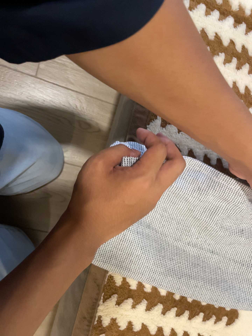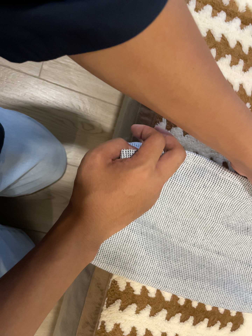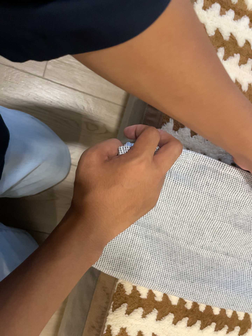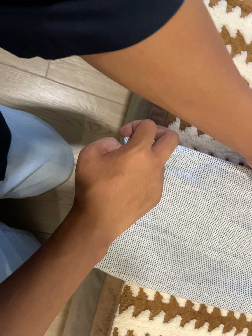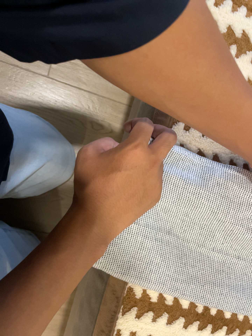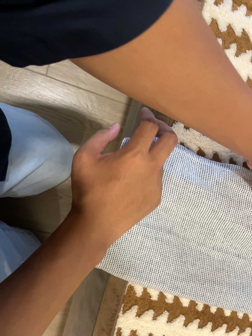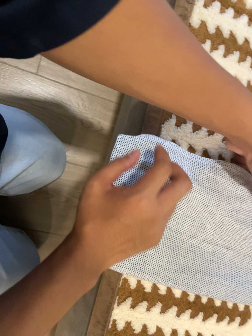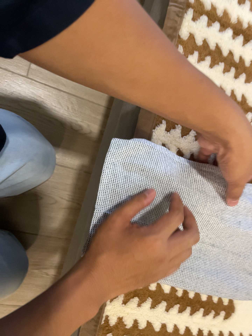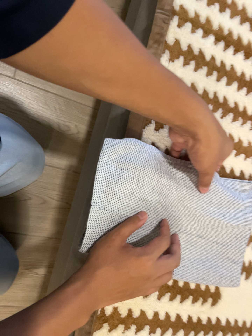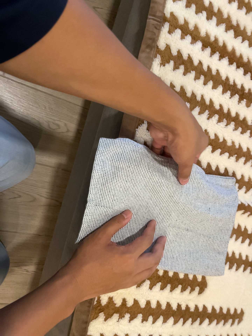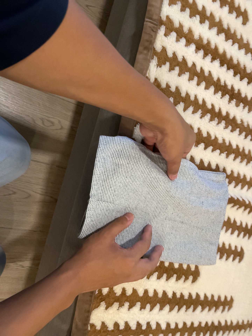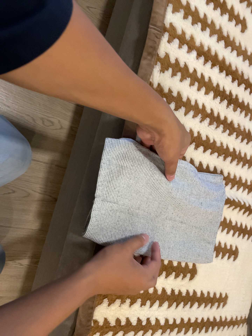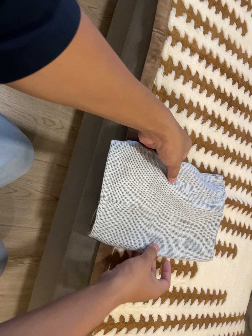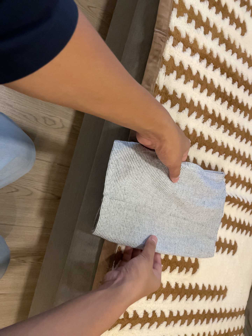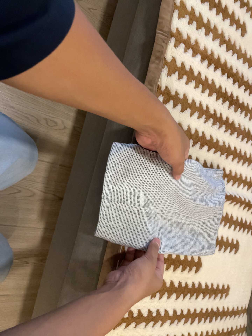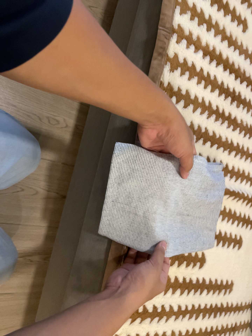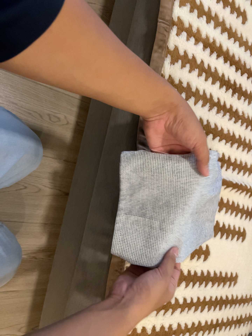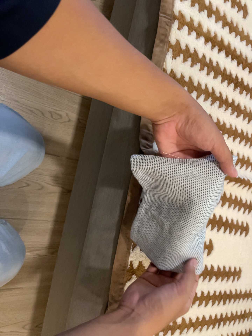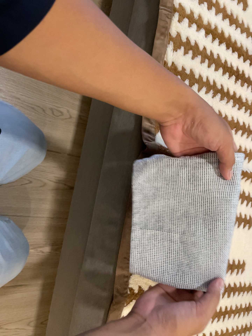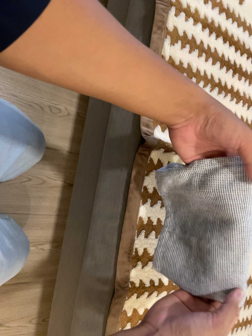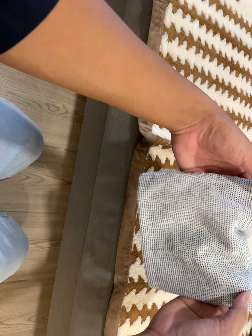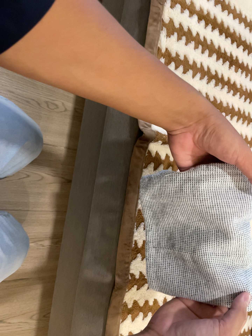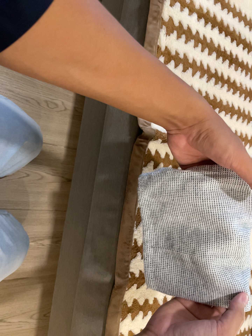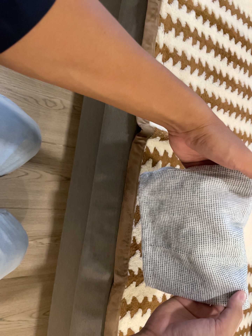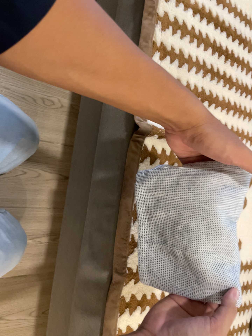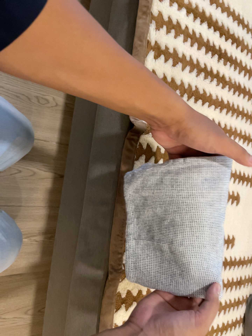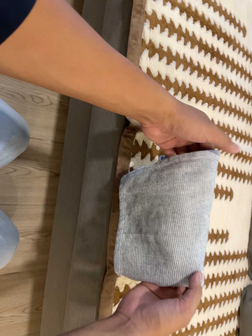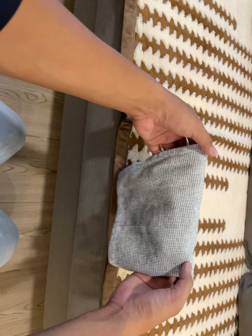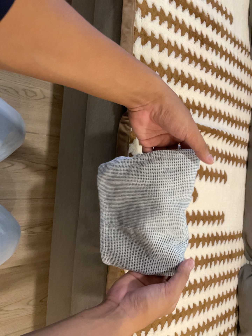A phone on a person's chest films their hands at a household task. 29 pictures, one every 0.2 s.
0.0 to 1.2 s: The camera shifts only a little, or ends up much as it began.
1.2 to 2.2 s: The camera pans to its right by about 15 degrees. It travels backward and to its left, about 14 cm, so what stands in front gets smaller.
2.2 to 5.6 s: The camera travels toward the bottom of its view, to its left and backward, about 12 cm, so close, fixed things drift upward. It rolls about its line of sight by about 10 degrees, and the scene rotates counterclockwise.
The film runs forward here.
